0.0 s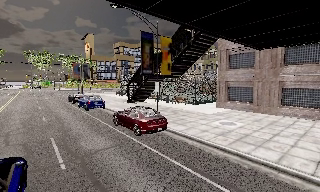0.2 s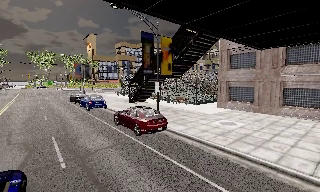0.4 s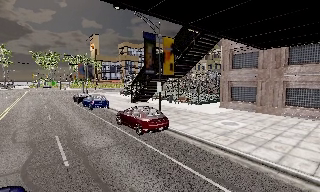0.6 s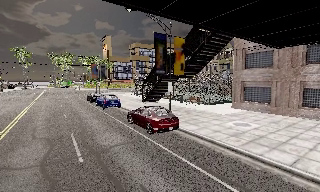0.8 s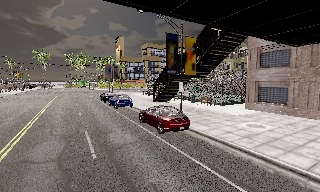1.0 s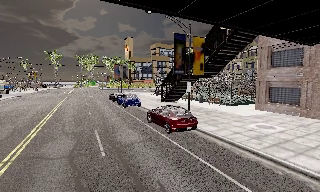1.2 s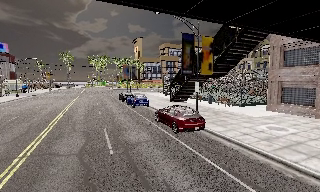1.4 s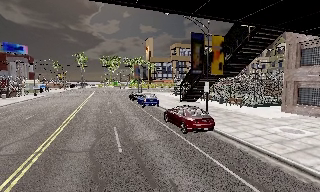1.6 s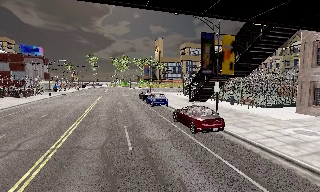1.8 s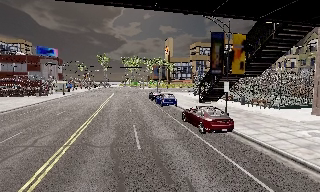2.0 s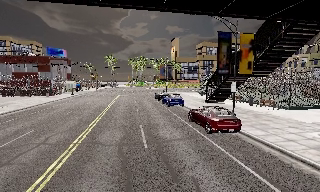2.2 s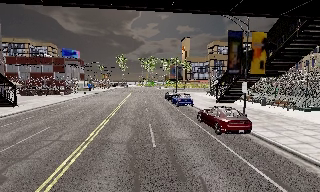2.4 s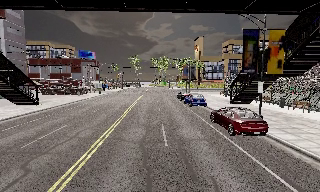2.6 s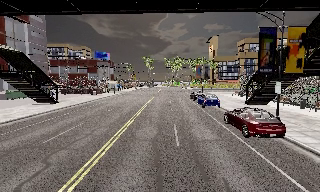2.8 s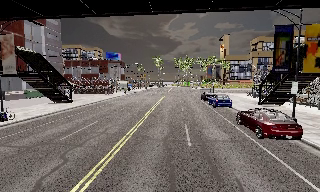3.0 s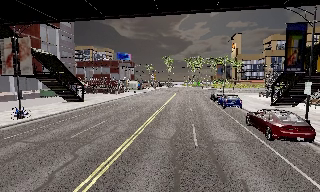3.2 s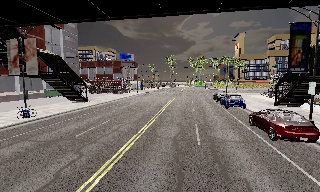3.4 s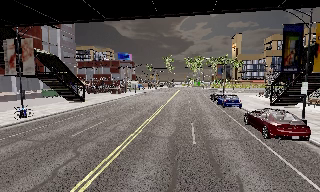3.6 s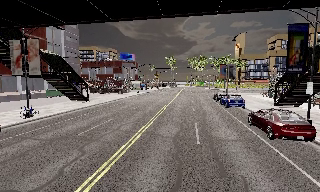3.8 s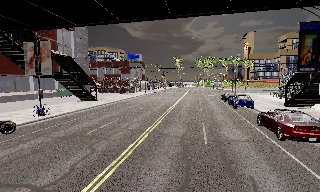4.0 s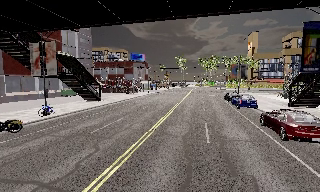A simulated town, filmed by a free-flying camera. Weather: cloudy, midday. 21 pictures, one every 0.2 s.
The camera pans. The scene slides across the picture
to the right.
The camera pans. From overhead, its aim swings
counterclockwise.
0.0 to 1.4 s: The camera pans to its left, which is counterclockwise from overhead, by about 20 degrees.
1.4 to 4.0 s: The camera pans to its left, which is counterclockwise from overhead, by about 35 degrees. It travels backward, about 1 m.
The film runs backward here.
